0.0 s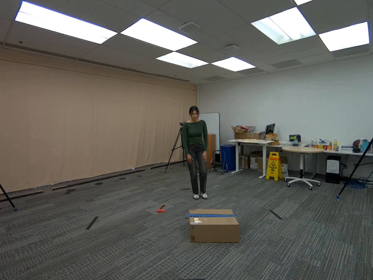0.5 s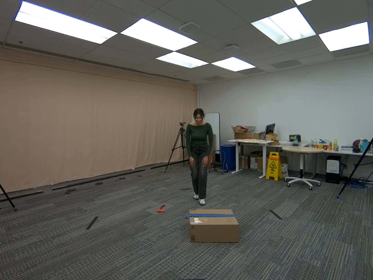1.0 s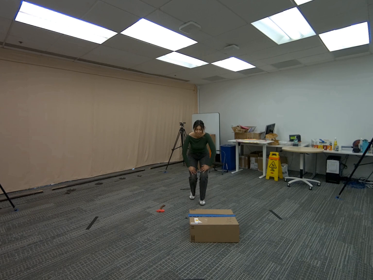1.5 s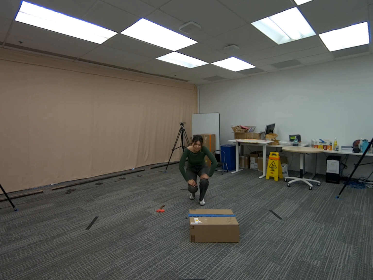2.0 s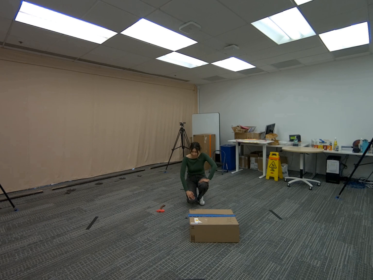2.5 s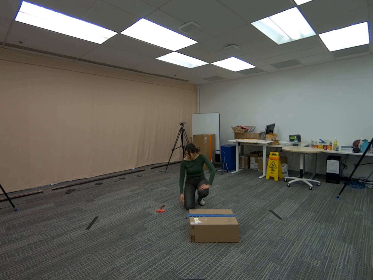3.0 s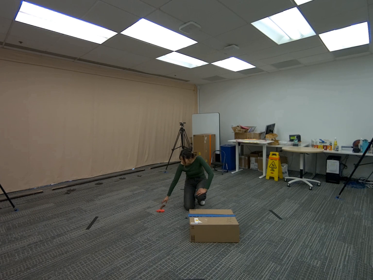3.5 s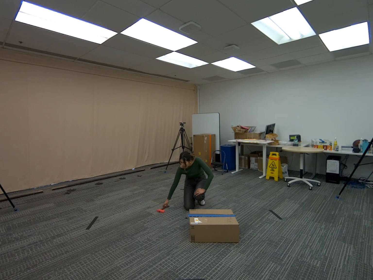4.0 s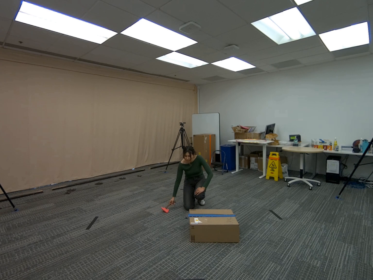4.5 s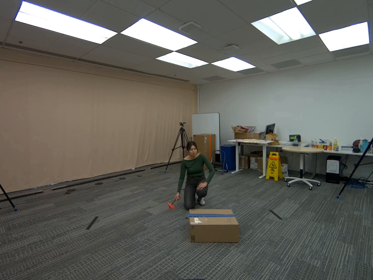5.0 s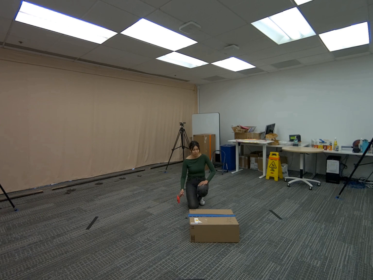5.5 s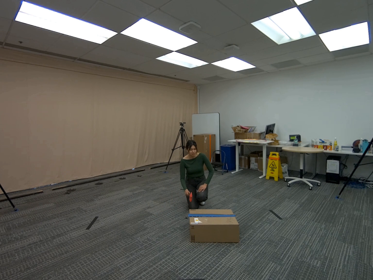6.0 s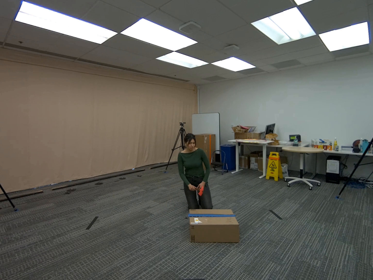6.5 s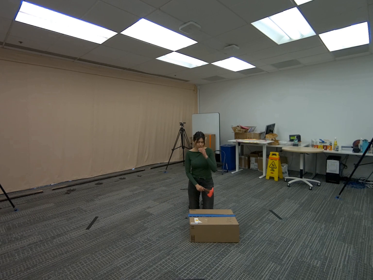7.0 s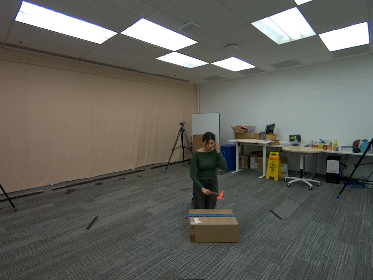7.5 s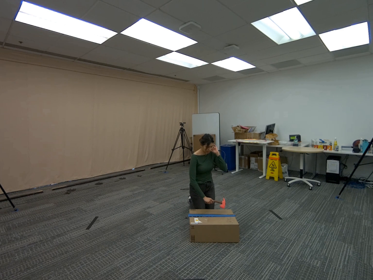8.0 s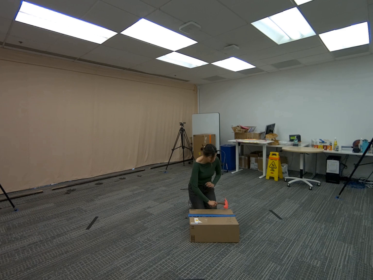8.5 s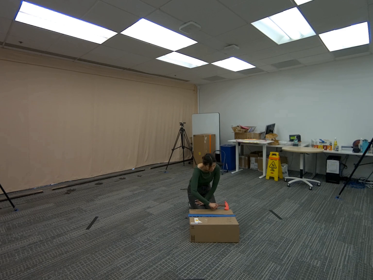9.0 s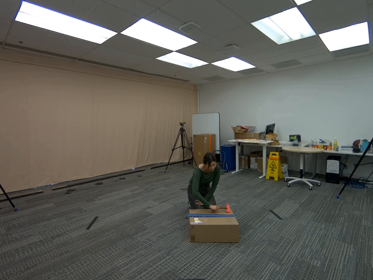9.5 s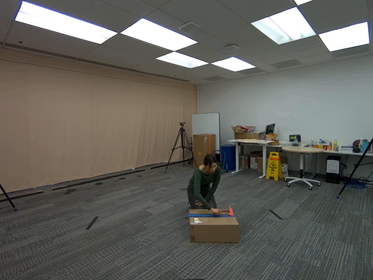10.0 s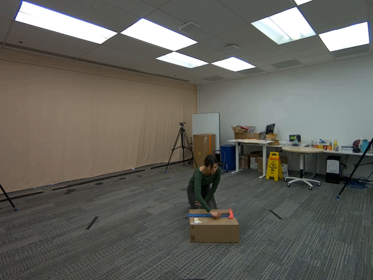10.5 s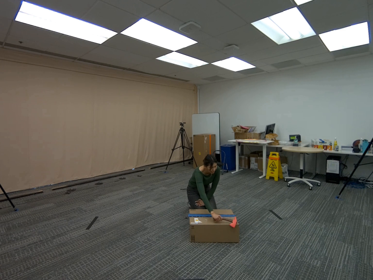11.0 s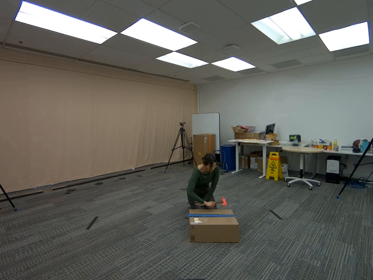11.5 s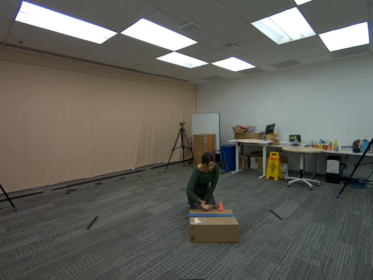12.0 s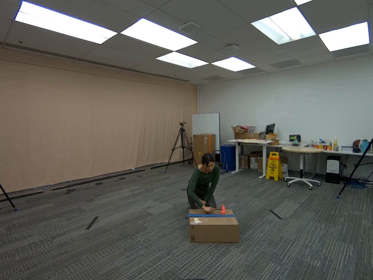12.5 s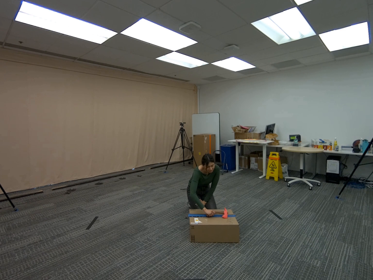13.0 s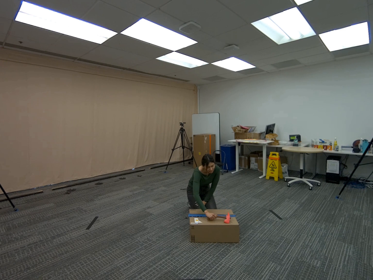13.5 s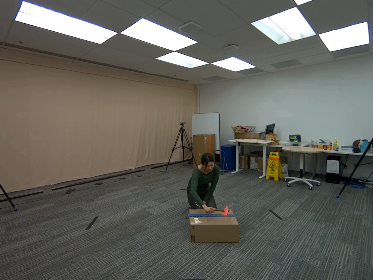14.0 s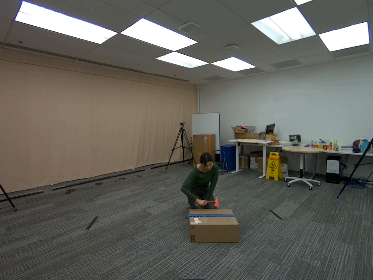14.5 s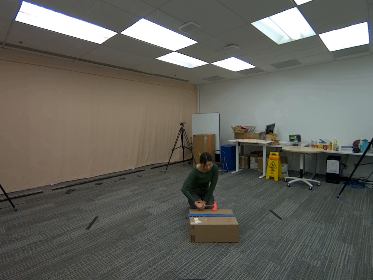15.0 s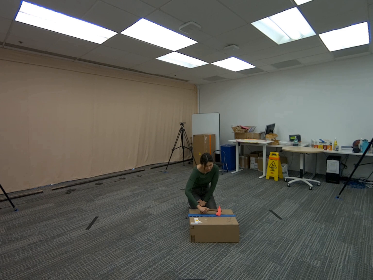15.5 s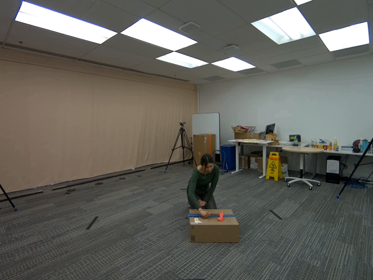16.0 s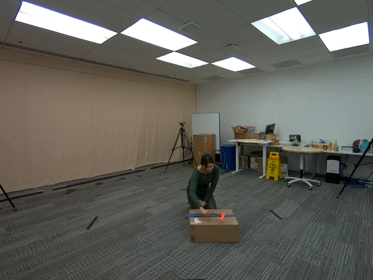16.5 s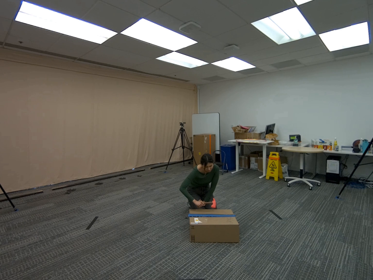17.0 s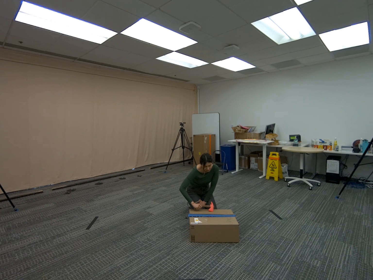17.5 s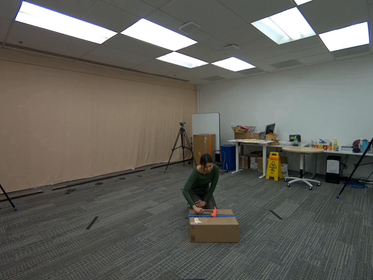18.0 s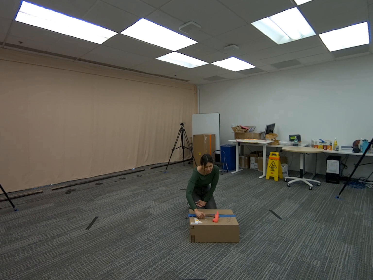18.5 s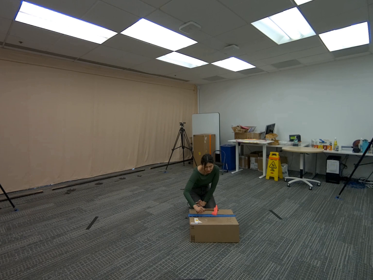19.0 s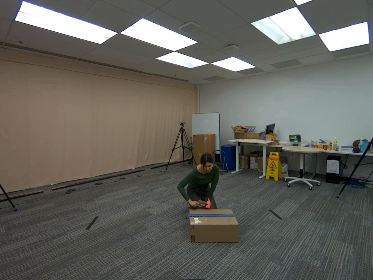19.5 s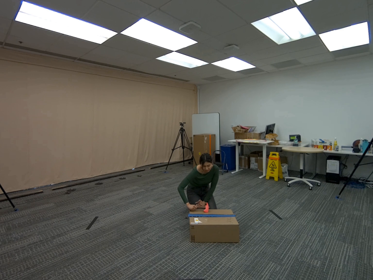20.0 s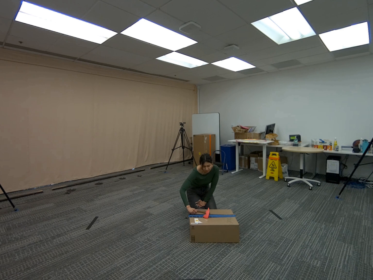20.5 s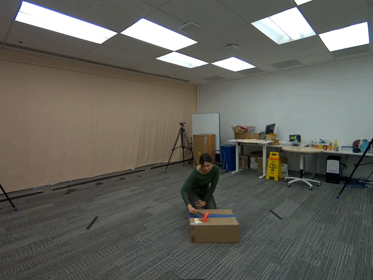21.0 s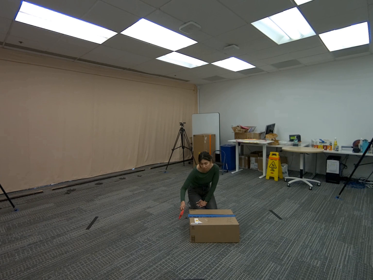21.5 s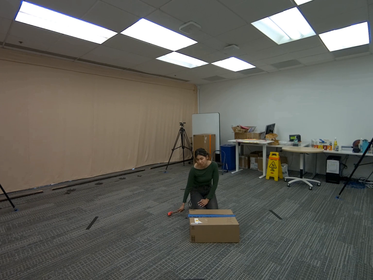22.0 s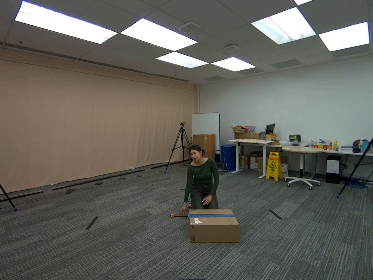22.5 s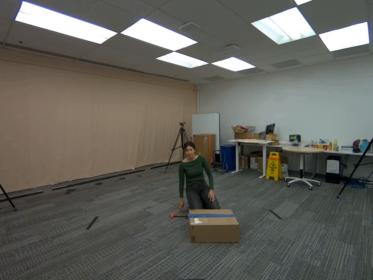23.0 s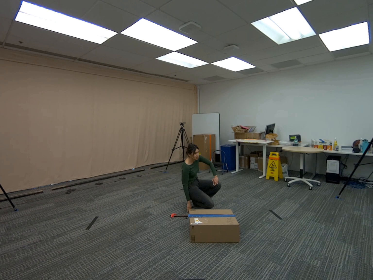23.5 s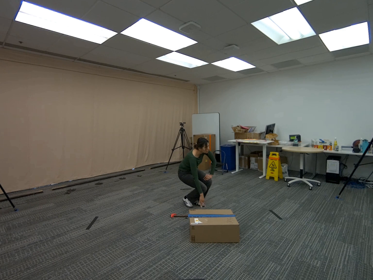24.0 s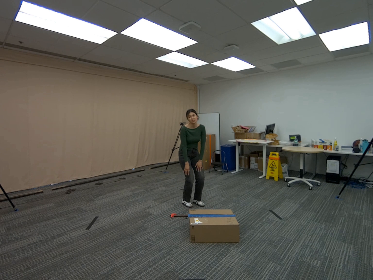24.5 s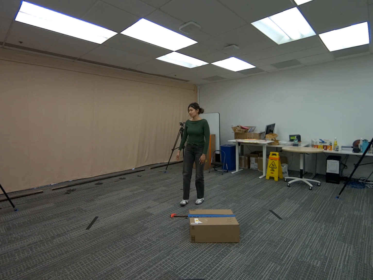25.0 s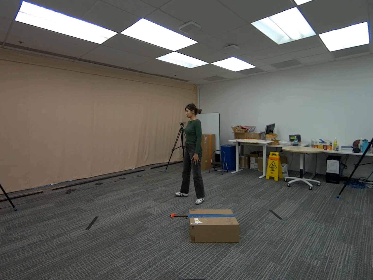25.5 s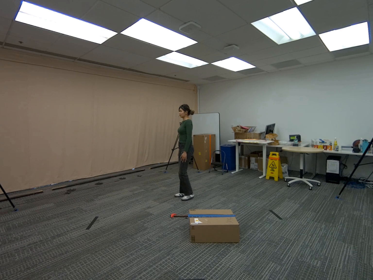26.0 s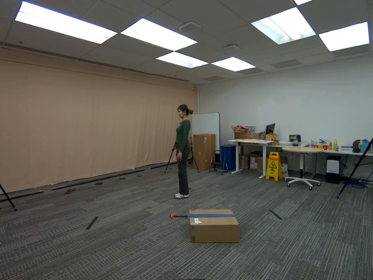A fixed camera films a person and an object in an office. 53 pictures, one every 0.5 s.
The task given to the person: Pick up the hatchet on the ground and gently scrape the blade across the surface of the big brown cardboard box as if shaving wood.
